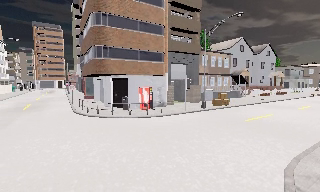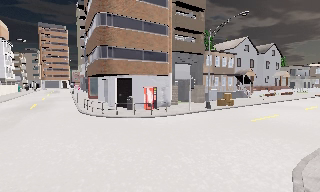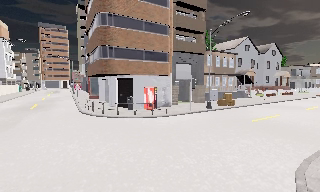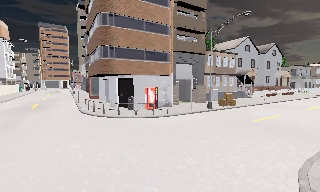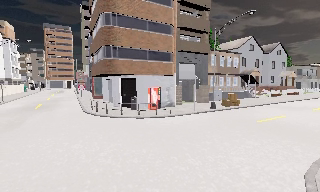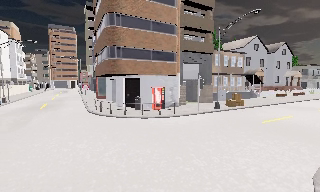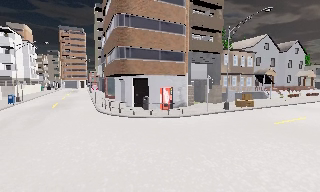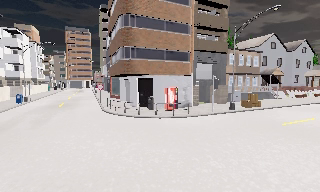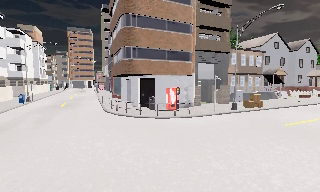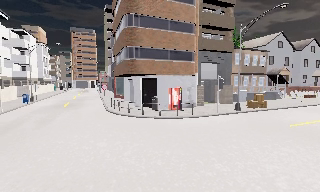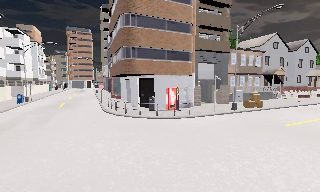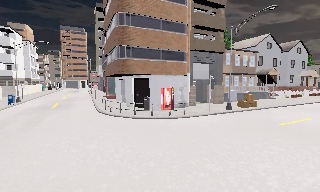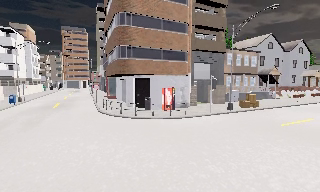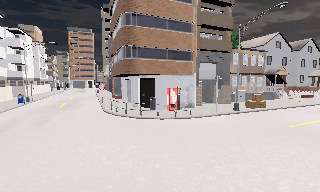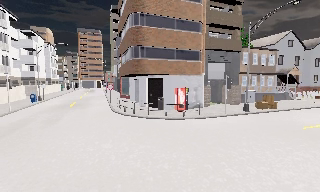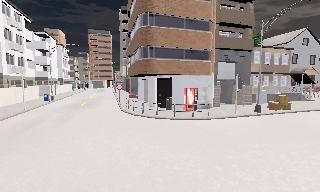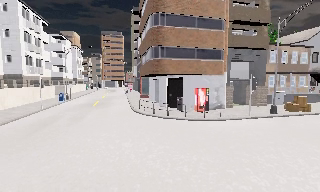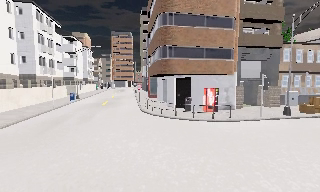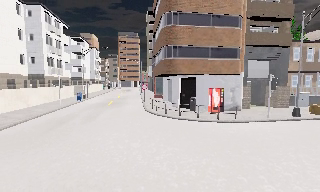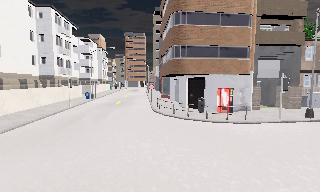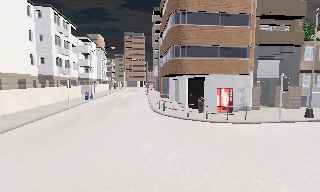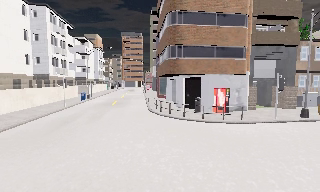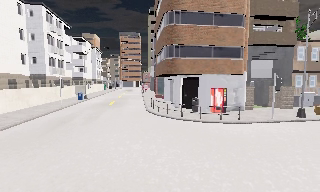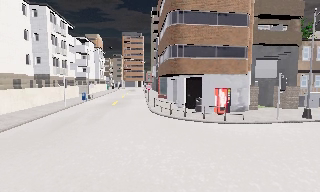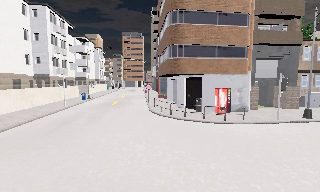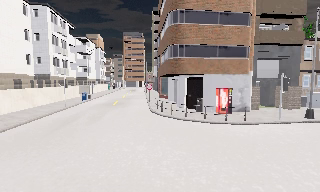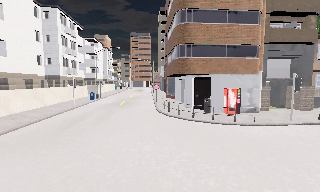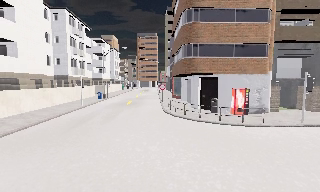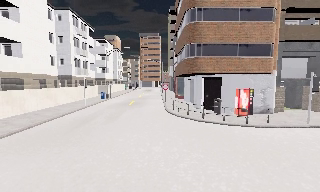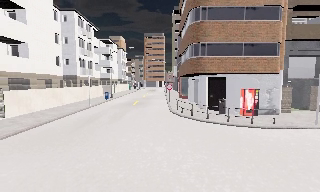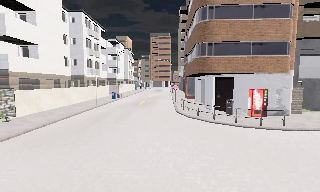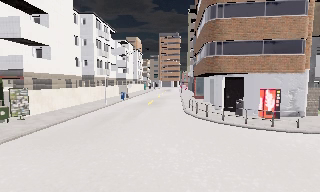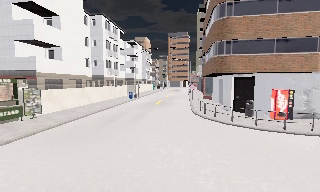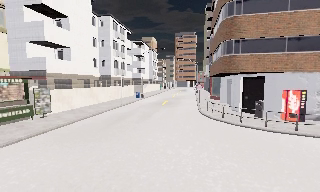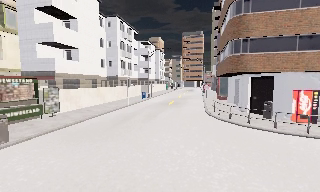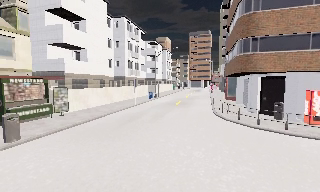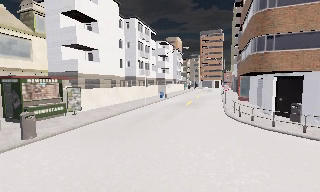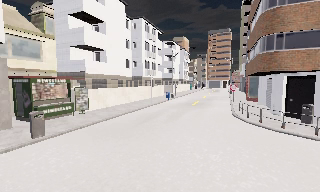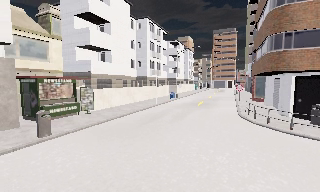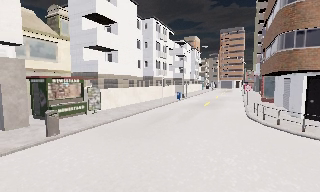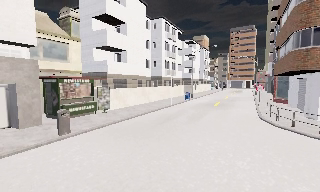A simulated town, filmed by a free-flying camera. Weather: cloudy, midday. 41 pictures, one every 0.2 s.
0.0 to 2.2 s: The camera shifts only a little, or ends up much as it began.
2.2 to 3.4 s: The scene slides to the right, as the camera pans about 15 degrees to its left.
3.4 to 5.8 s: The scene slides to the right, as the camera pans about 10 degrees to its left. It travels forward, about 0.5 m, so what stands in front looms larger.
5.8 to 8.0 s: The scene slides to the right, as the camera pans about 30 degrees to its left. It travels forward, about 0.5 m, so what stands in front looms larger.
The film runs forward here.
